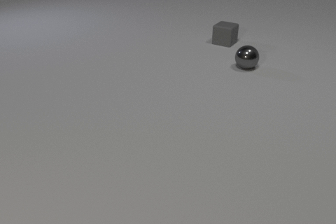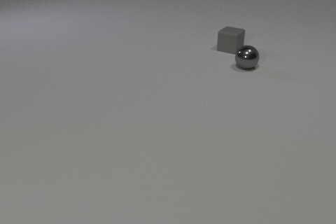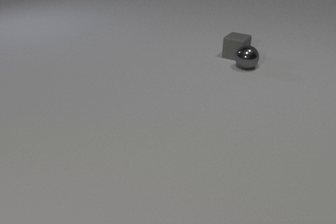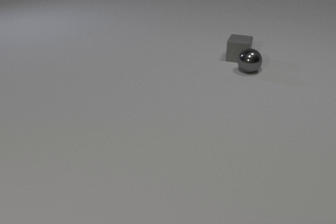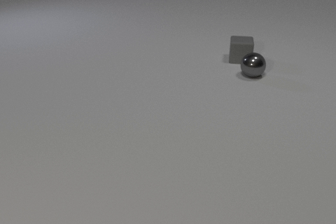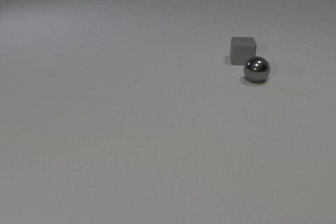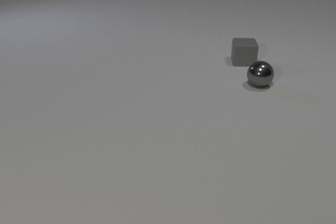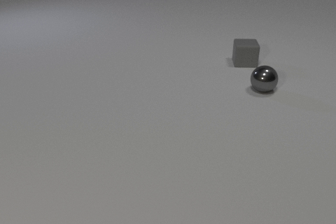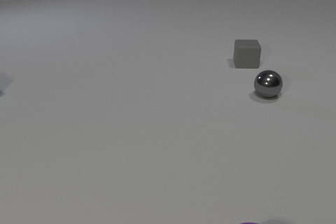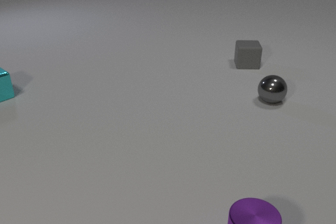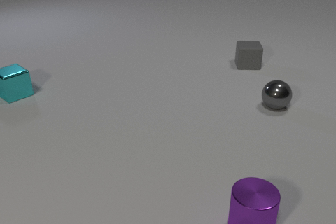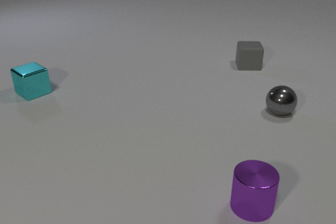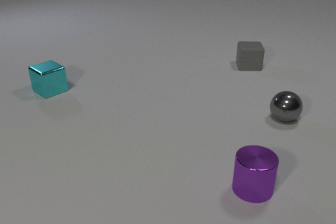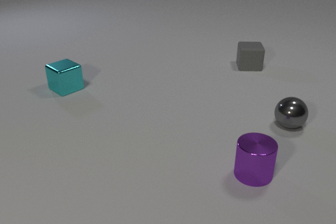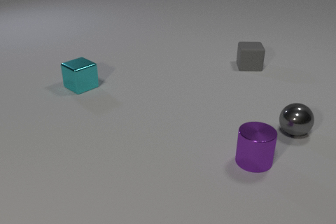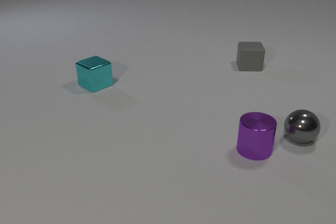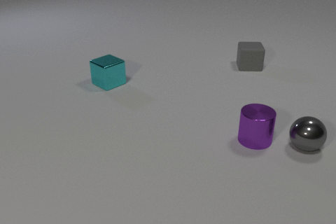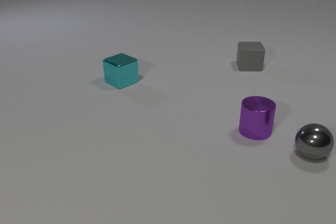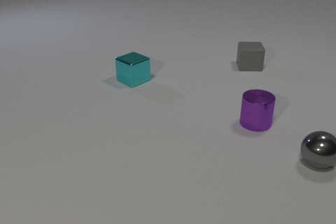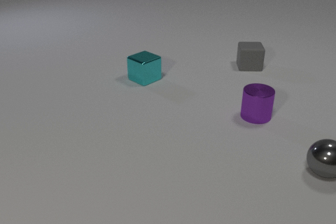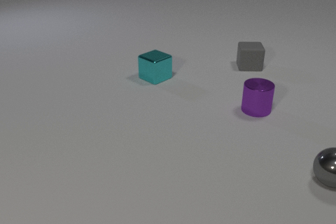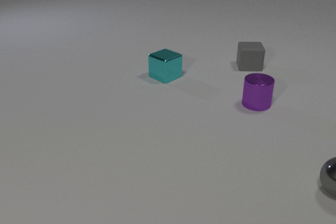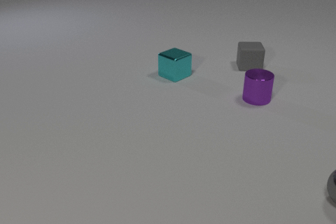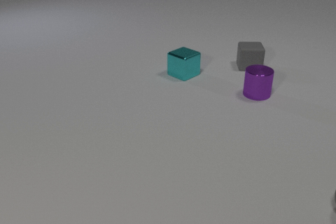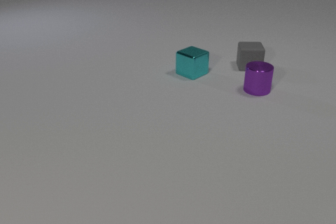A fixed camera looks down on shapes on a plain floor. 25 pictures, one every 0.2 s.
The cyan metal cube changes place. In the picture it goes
to the right.
The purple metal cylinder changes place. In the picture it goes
away from the camera.
0.0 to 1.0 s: The gray rubber cube slides toward the camera, spins counterclockwise seen from above by about 30 degrees, its near face sliding to the right. The gray metal sphere rolls toward the camera. The gray rubber cube and the gray metal sphere collide.
1.0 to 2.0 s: The gray rubber cube slides toward the camera and to the right. The gray metal sphere rolls toward the camera. The cyan metal cube comes in at the left edge, slides to the right. The purple metal cylinder comes in at the bottom edge, slides away from the camera.
2.0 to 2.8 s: The gray metal sphere rolls toward the camera and to the right. The cyan metal cube slides to the right. The purple metal cylinder slides away from the camera.
2.8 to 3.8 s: The gray metal sphere rolls toward the camera and to the right. The cyan metal cube slides to the right. The purple metal cylinder slides away from the camera.
3.8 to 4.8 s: The gray metal sphere rolls toward the camera and to the right, leaves at the right edge. The cyan metal cube slides to the right. The purple metal cylinder slides away from the camera.
Are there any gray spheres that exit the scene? yes.
What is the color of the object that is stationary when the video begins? gray.
How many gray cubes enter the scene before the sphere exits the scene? 0.
